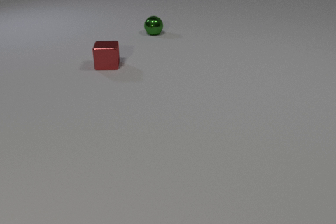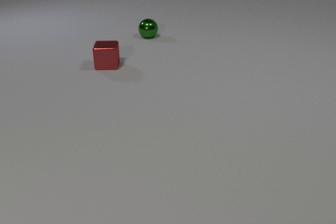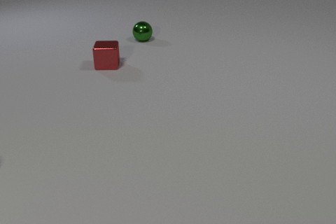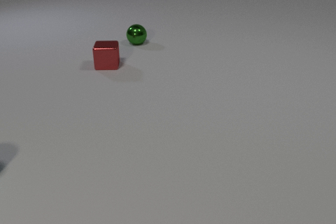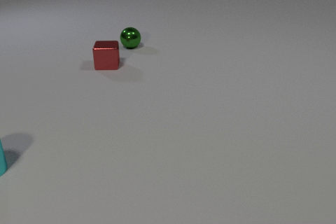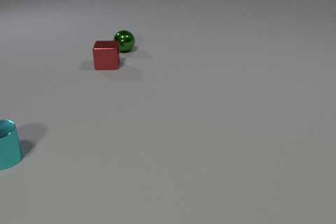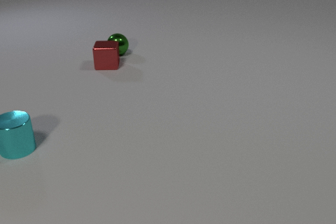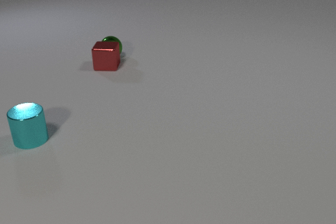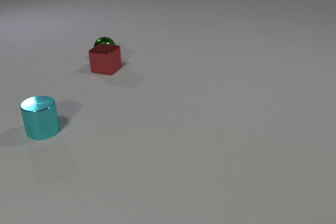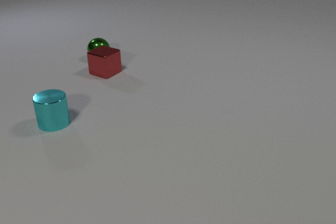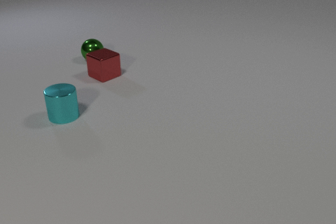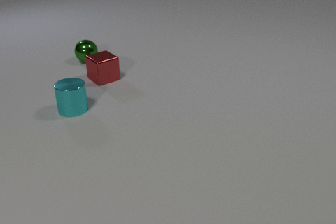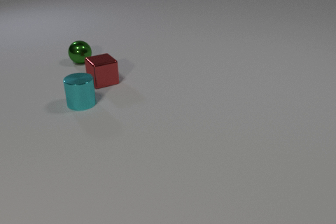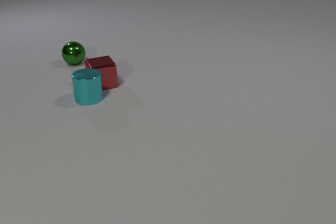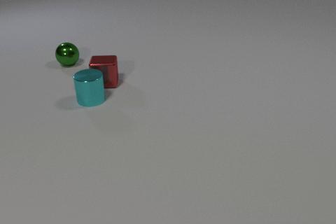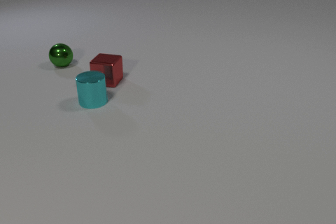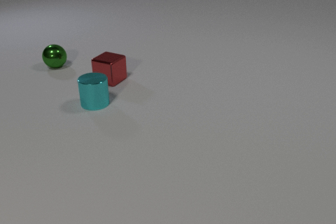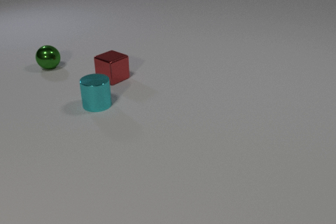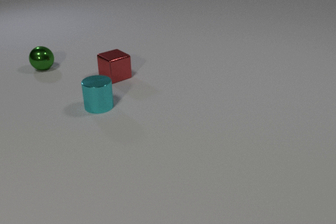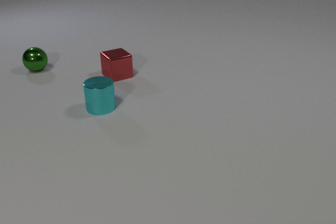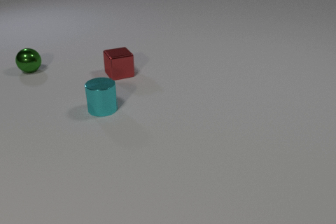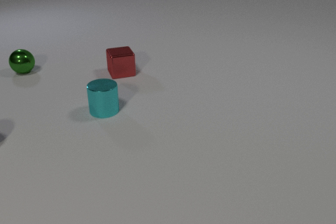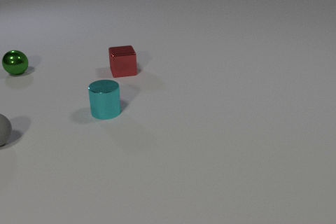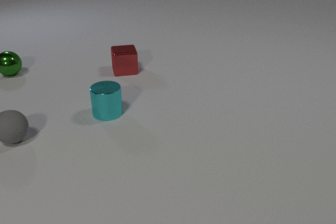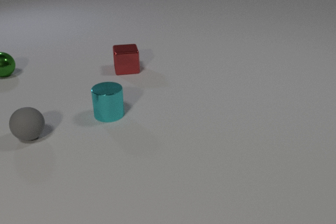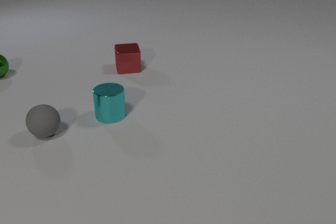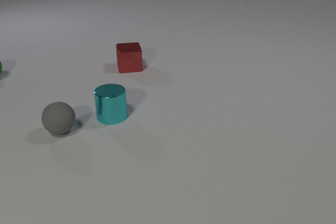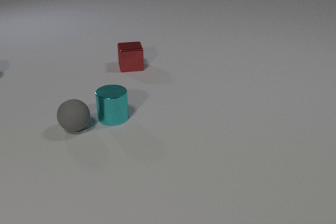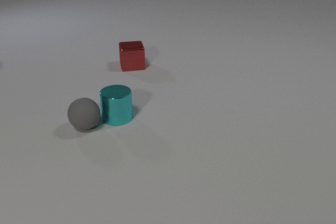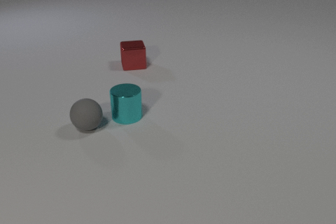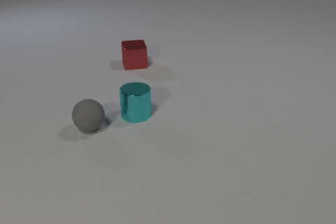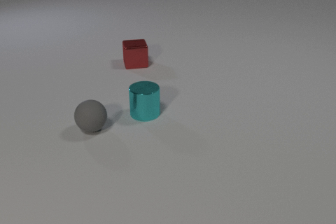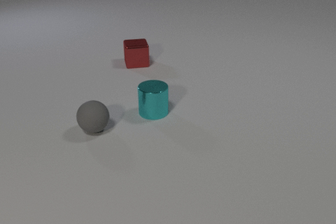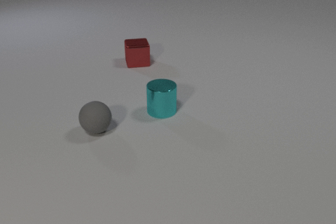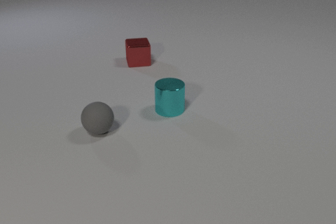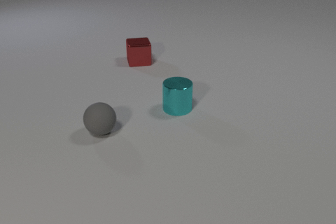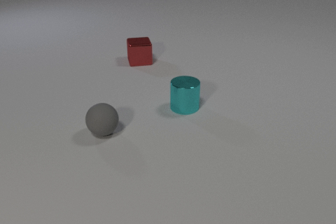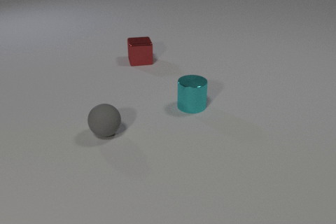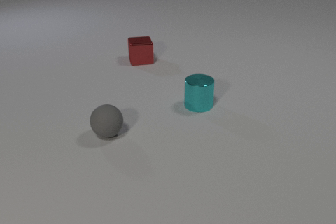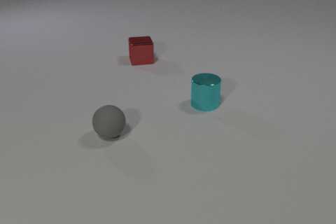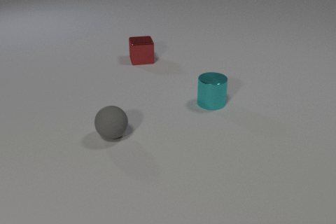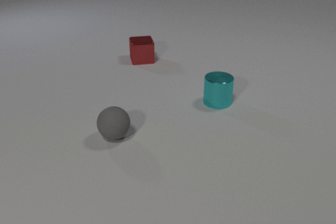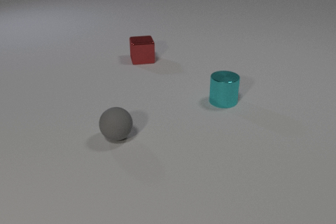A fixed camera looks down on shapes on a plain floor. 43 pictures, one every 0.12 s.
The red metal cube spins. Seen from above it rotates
clockwise.
The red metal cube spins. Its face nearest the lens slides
to the left.
0.00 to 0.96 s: The green metal sphere rolls toward the camera and to the left. The red metal cube slides toward the camera. The cyan metal cylinder comes in at the left edge, slides to the right and away from the camera. The green metal sphere and the red metal cube collide.
0.96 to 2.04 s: The green metal sphere rolls to the left. The red metal cube slides toward the camera, spins so that its near face slides to the left, clockwise seen from above. The cyan metal cylinder slides to the right and away from the camera. The red metal cube and the cyan metal cylinder collide.
2.04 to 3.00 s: The green metal sphere rolls to the left. The red metal cube slides away from the camera and to the right, spins clockwise seen from above by about 45 degrees, its near face sliding to the left. The cyan metal cylinder slides toward the camera and to the right. The gray rubber sphere comes in at the left edge, rolls to the right.
3.00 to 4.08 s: The green metal sphere rolls to the left, leaves at the left edge. The red metal cube slides away from the camera and to the right. The cyan metal cylinder slides to the right. The gray rubber sphere rolls to the right. The cyan metal cylinder and the gray rubber sphere collide.
4.08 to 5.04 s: The red metal cube slides away from the camera. The cyan metal cylinder slides to the right and away from the camera. The gray rubber sphere rolls to the right and toward the camera.
Are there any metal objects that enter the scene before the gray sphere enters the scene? yes.
What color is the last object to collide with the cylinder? gray.
What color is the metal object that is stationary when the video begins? red.
